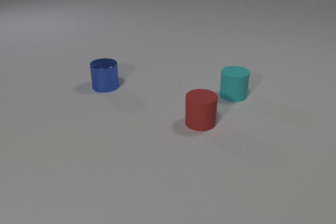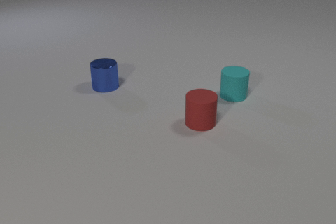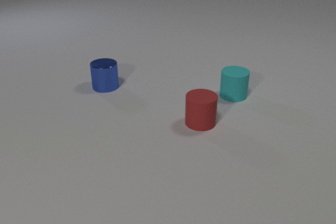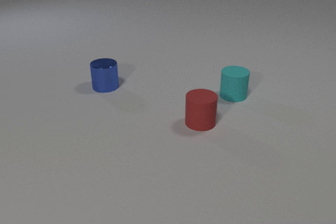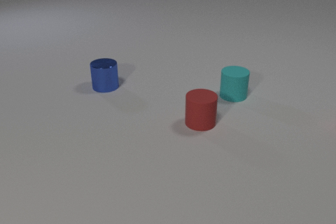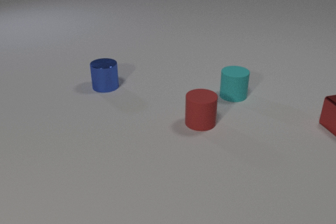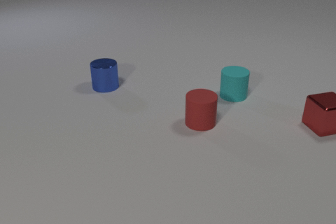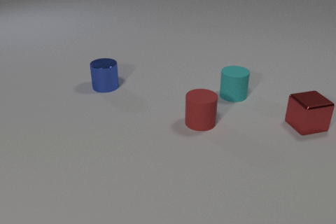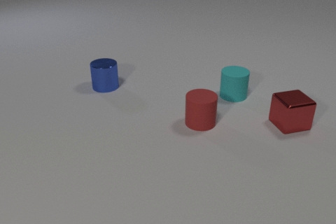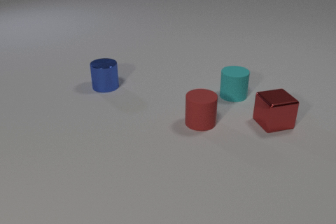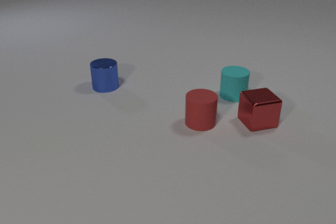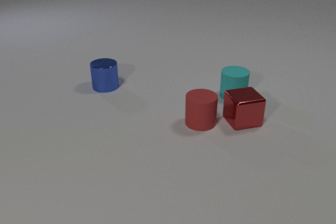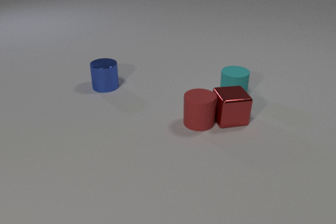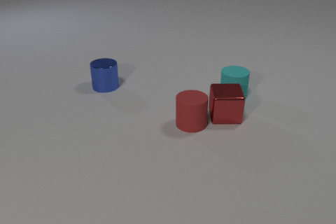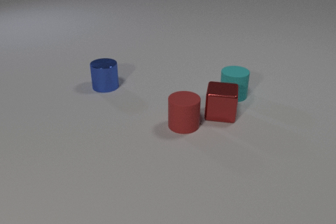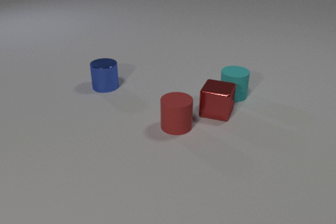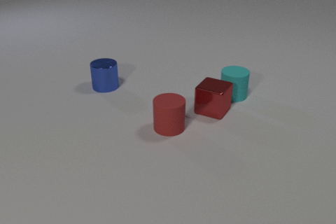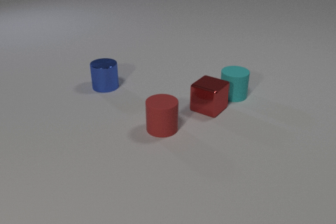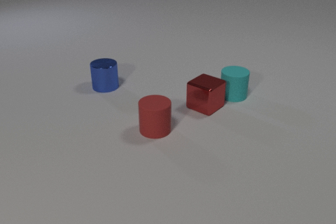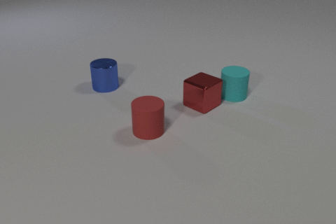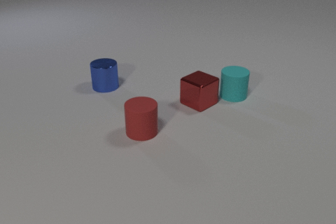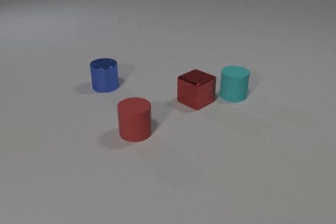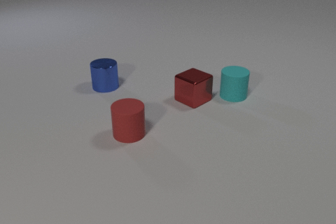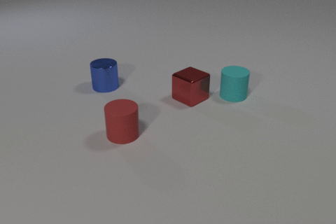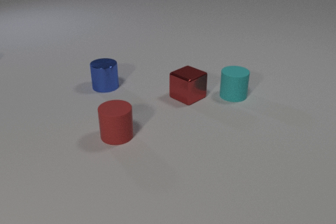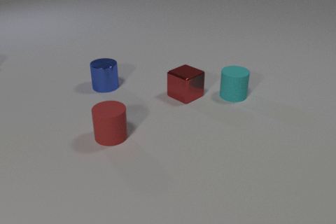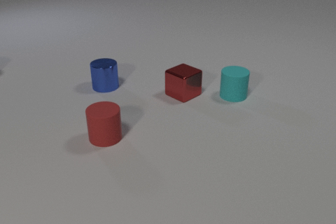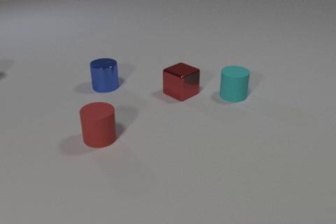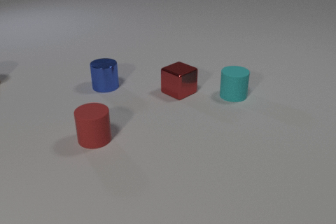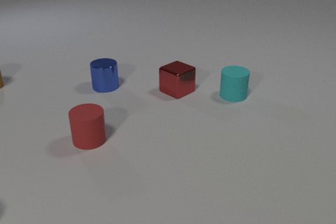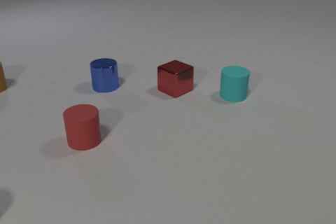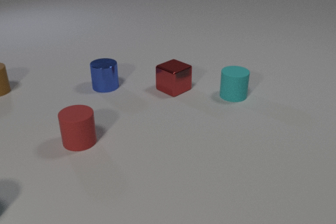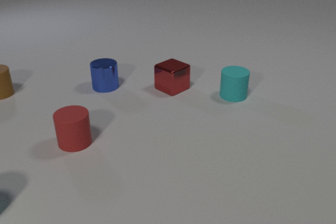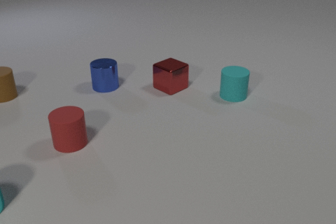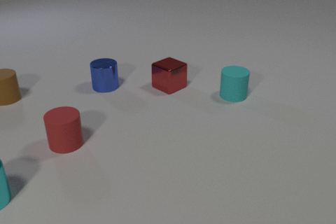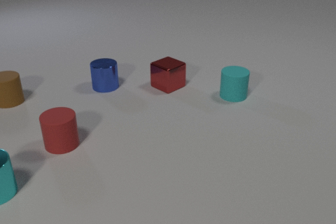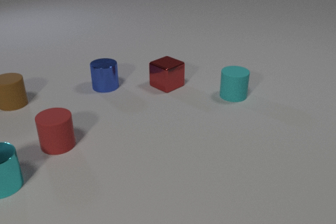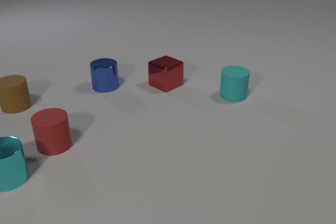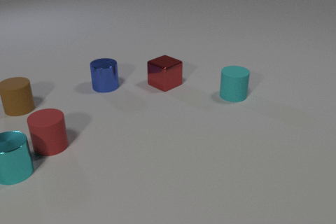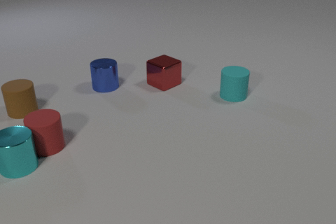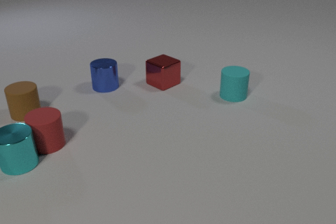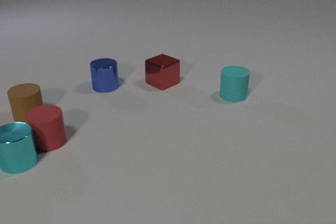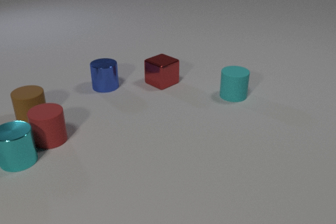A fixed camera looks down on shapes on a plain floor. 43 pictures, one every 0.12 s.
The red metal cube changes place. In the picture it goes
to the left.
The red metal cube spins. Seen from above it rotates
clockwise.
0.00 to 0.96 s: The red metal cube comes in at the right edge, slides to the left.
0.96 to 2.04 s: The red metal cube slides to the left, spins clockwise seen from above by about 45 degrees, its near face sliding to the left. The red rubber cylinder slides to the left. The red metal cube and the red rubber cylinder collide.
2.04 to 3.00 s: The red metal cube slides away from the camera and to the left. The red rubber cylinder slides to the left.
3.00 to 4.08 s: The red metal cube slides away from the camera and to the left. The red rubber cylinder slides to the left. The cyan metal cylinder comes in at the left edge, slides away from the camera and to the right. The brown rubber cylinder comes in at the left edge, slides toward the camera.
4.08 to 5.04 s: The red metal cube slides away from the camera and to the left. The red rubber cylinder slides to the left and away from the camera. The cyan metal cylinder slides away from the camera and to the right. The brown rubber cylinder slides toward the camera and to the right. The red rubber cylinder and the cyan metal cylinder collide.
What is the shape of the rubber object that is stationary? cylinder.
How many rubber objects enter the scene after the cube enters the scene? 1.
How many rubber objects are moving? 2.
